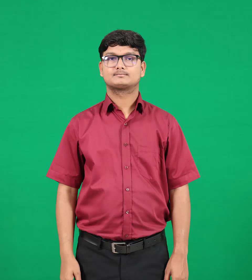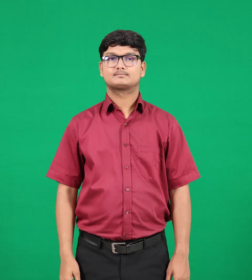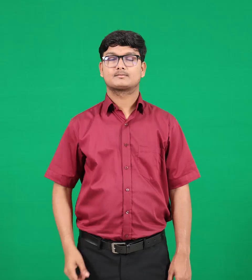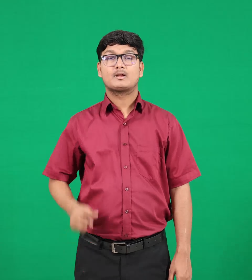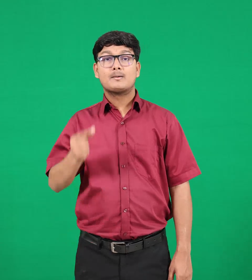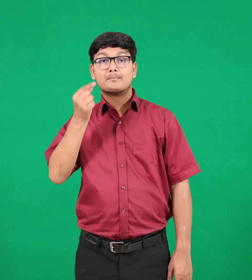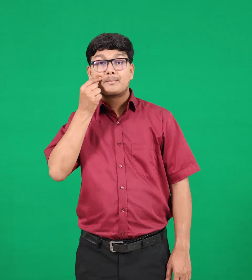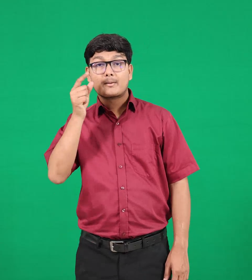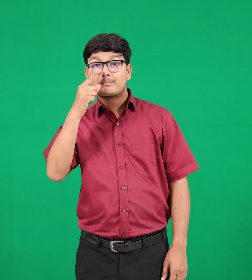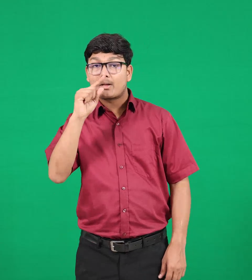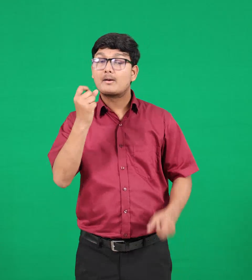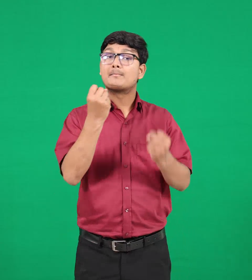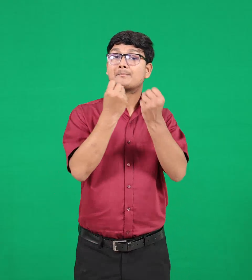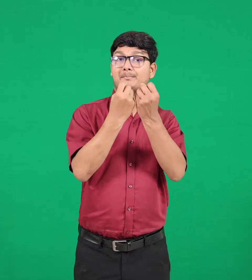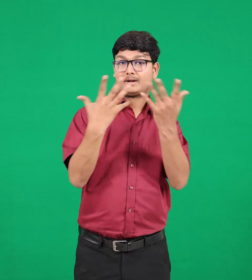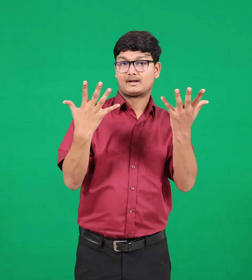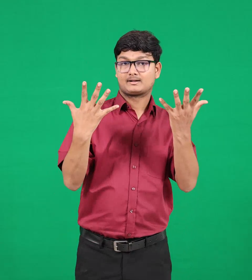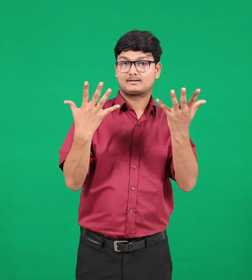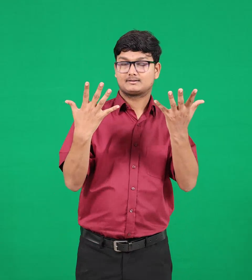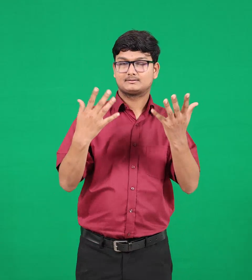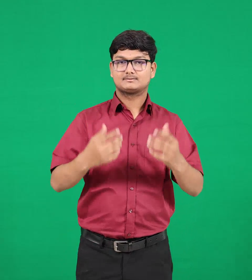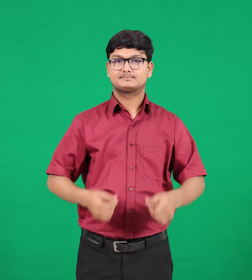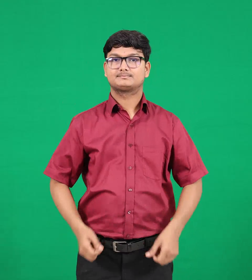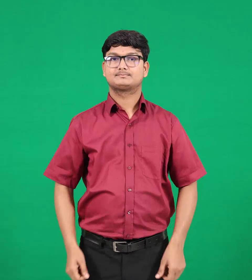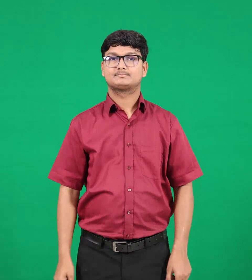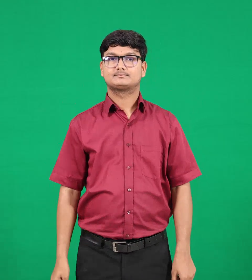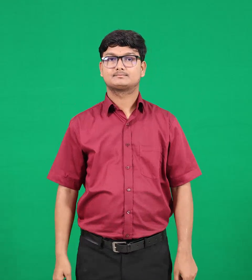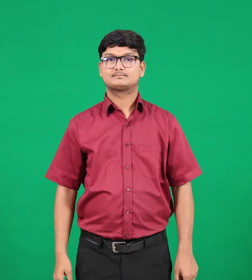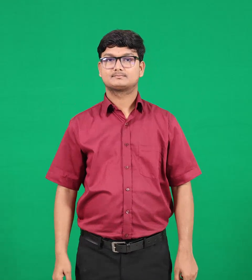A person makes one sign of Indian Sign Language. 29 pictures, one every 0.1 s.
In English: parents
